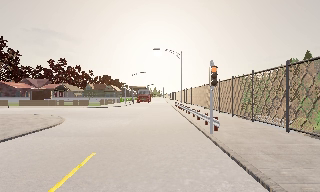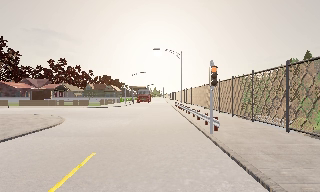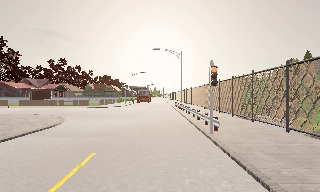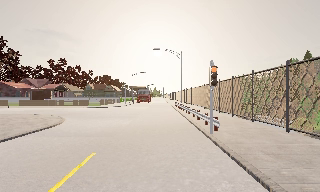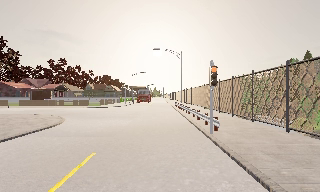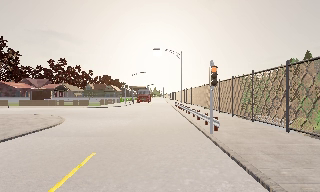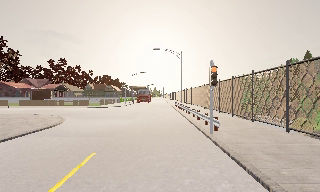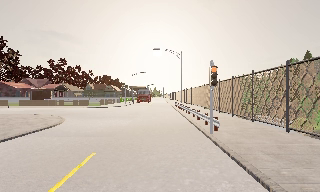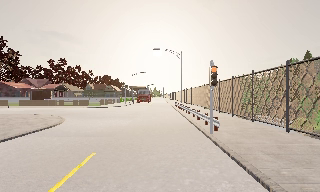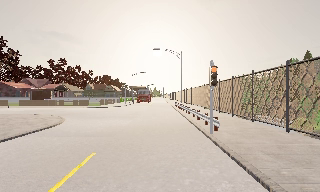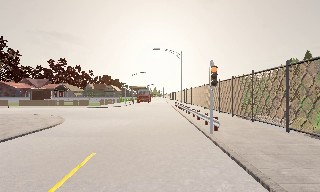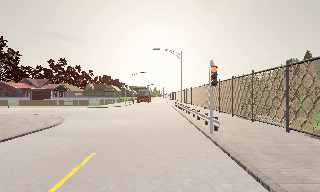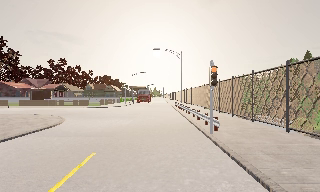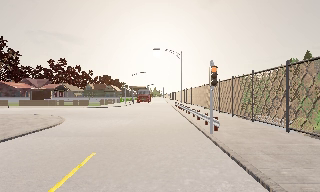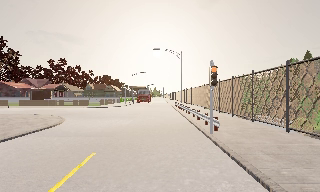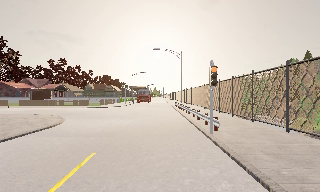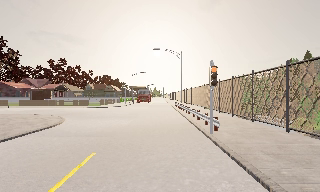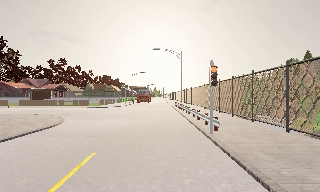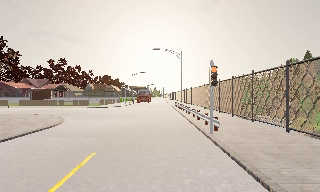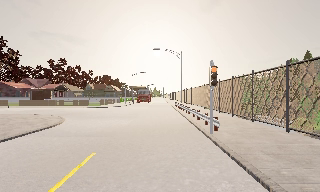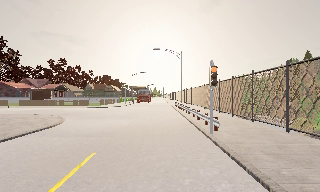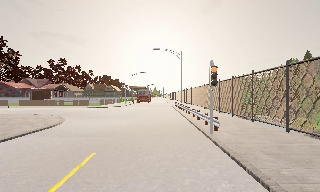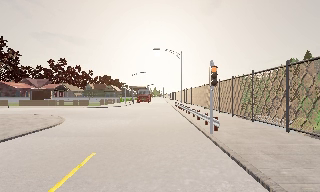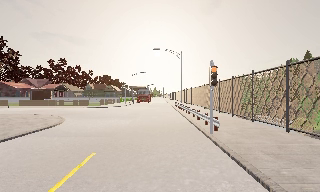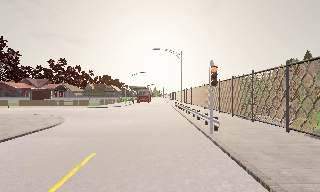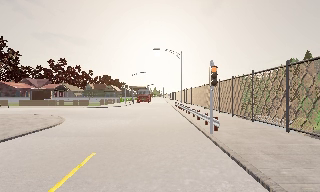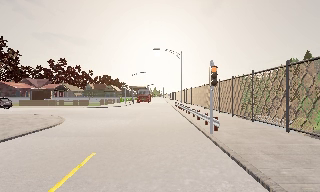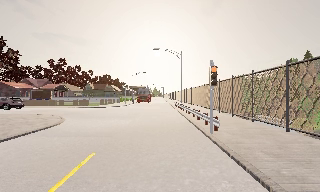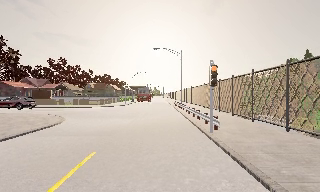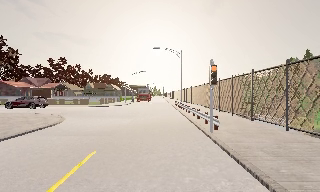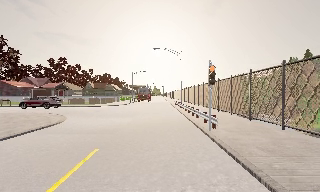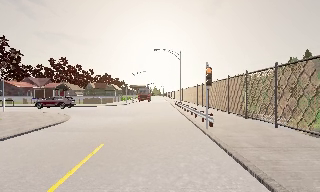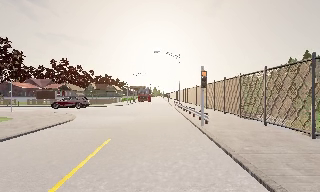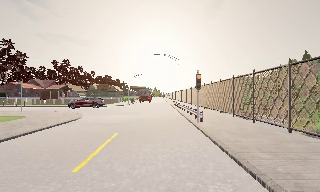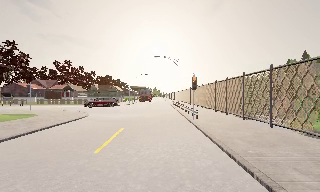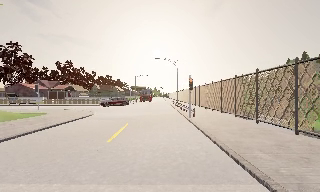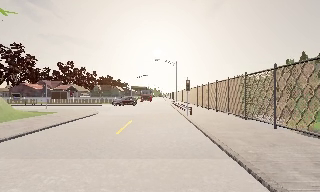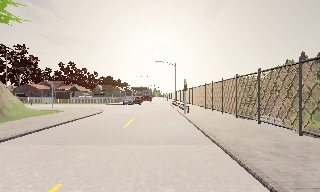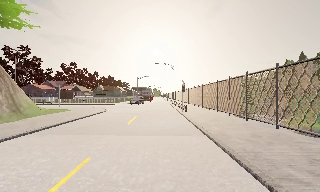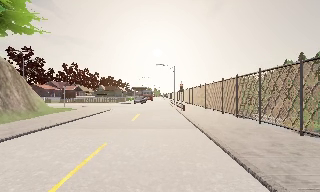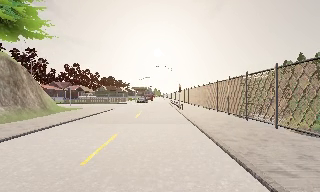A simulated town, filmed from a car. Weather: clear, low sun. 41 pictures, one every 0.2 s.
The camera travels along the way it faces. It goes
backward.
0.0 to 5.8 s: The camera keeps its place and its aim.
5.8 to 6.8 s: The camera travels backward, about 4 m, so what stands in front gets smaller. It gains speed.
6.8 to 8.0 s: The camera travels backward, about 8 m, so what stands in front gets smaller.
The film runs backward here.
